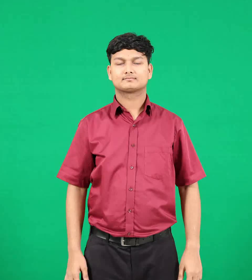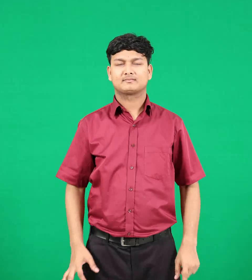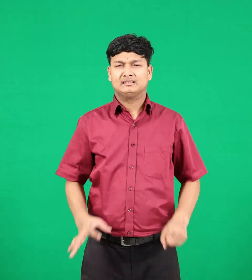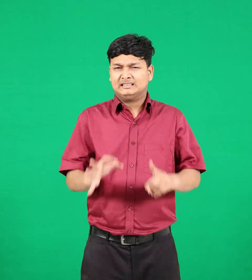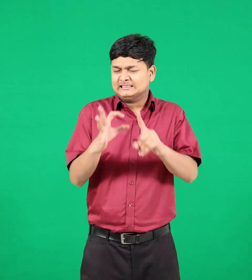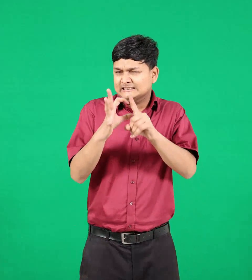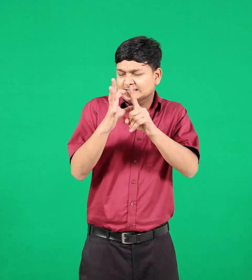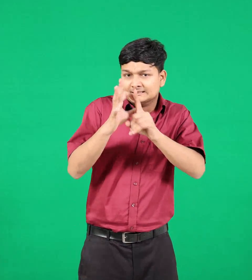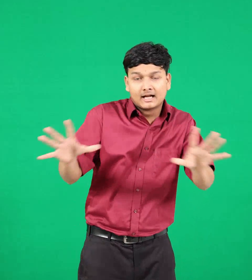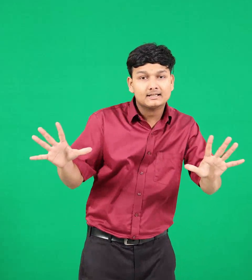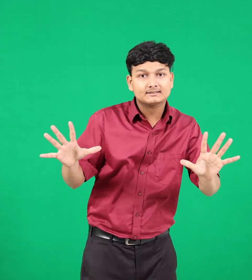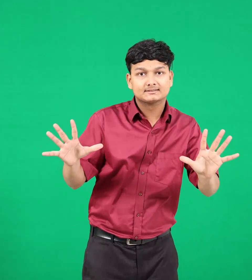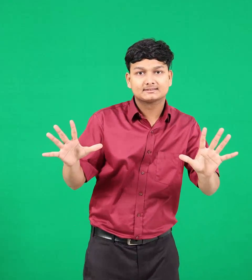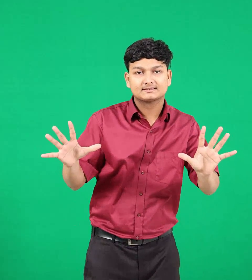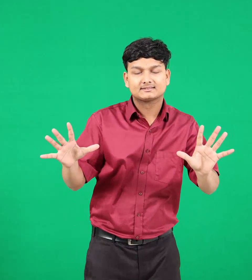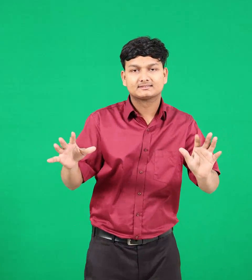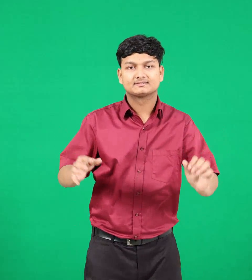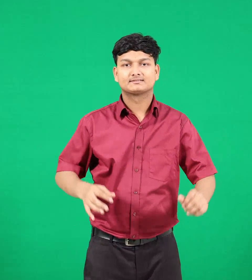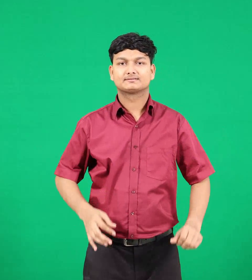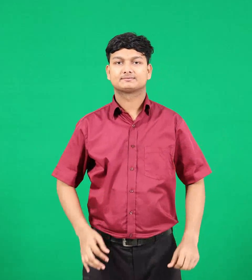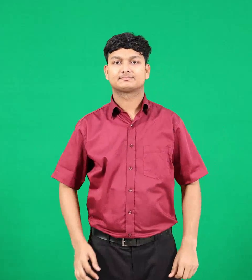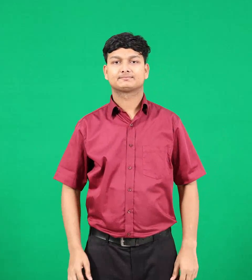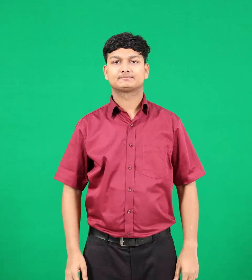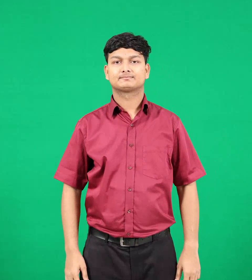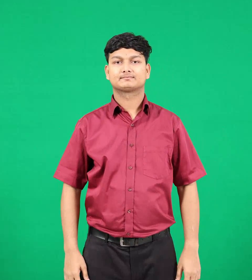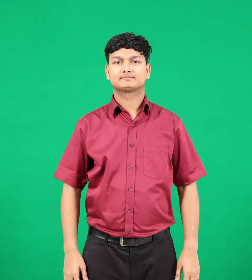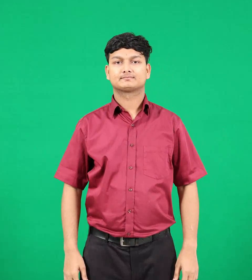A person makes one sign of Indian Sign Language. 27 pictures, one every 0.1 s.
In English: dangerous
